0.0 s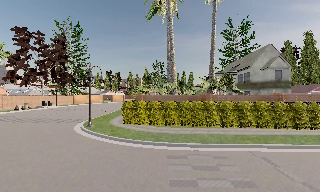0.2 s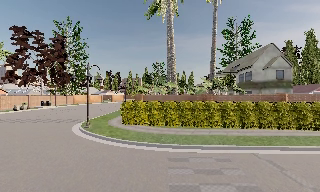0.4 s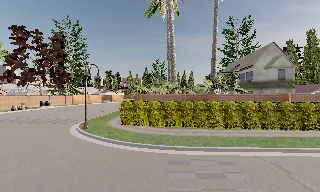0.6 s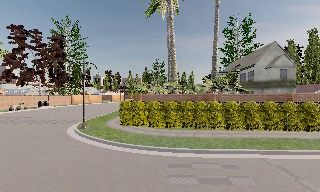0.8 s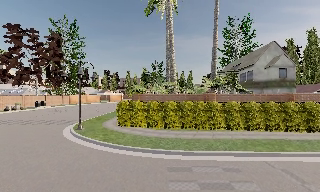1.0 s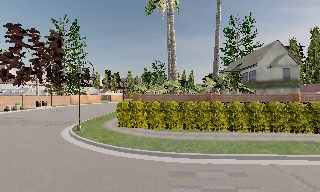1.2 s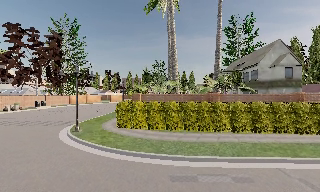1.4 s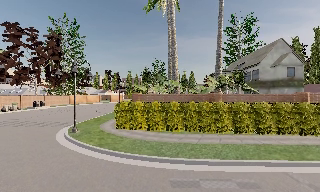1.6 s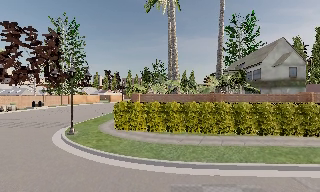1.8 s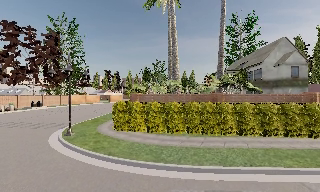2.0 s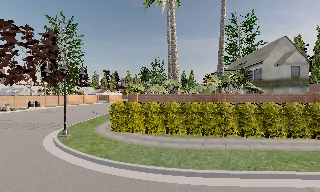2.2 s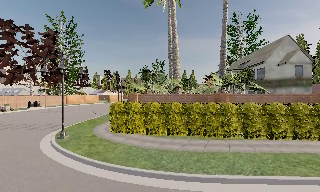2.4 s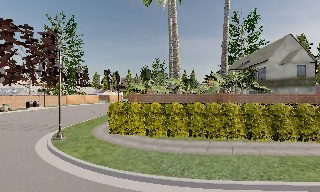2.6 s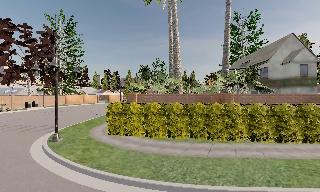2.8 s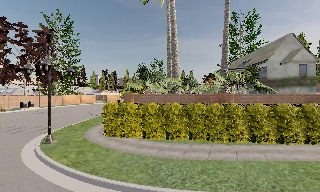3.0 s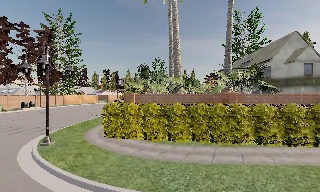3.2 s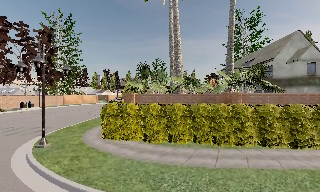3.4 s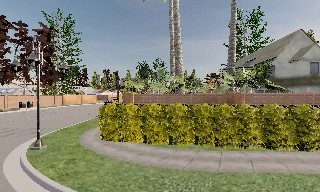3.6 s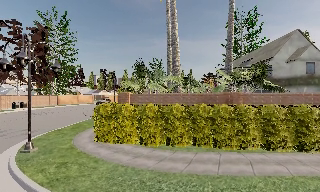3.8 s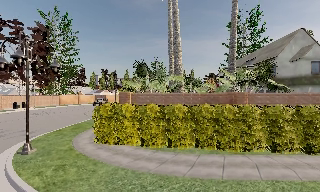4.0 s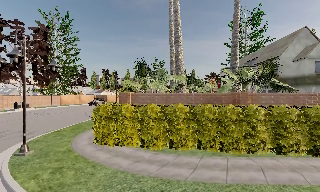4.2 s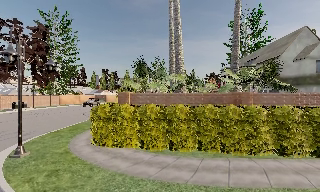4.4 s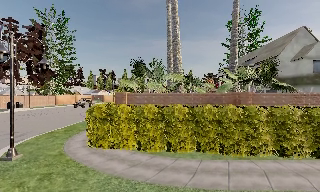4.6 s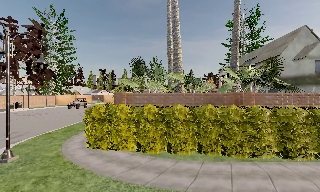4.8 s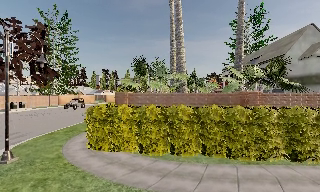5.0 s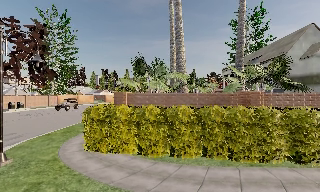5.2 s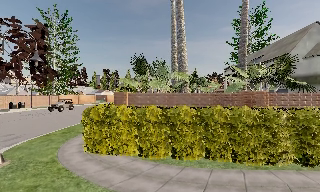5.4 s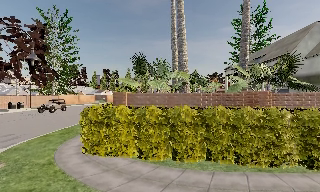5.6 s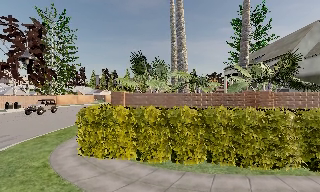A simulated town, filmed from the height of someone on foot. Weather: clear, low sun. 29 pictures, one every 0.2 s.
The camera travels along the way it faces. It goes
forward.
0.0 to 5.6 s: The camera travels forward, about 7 m, so what stands in front looms larger.
The film runs forward here.
